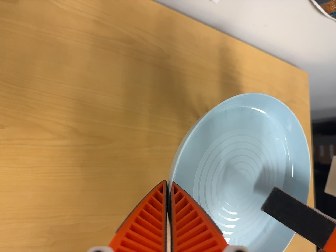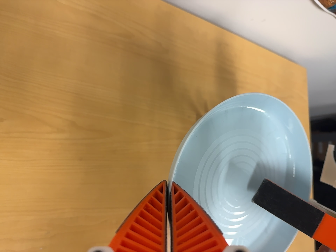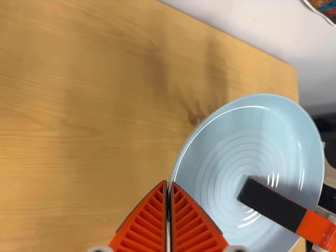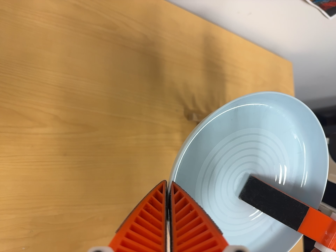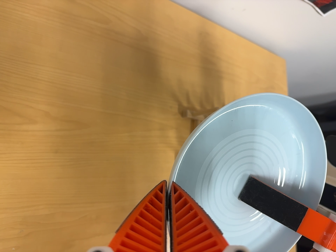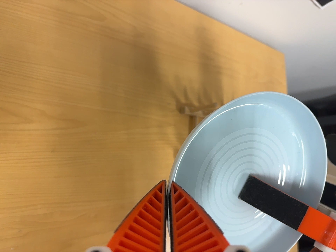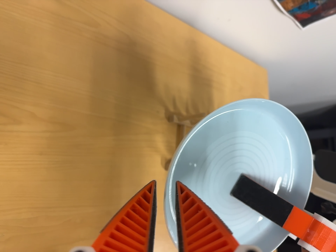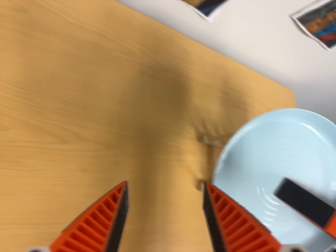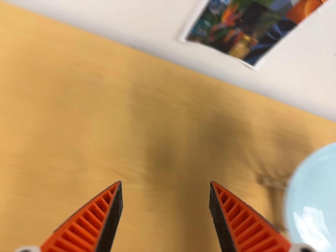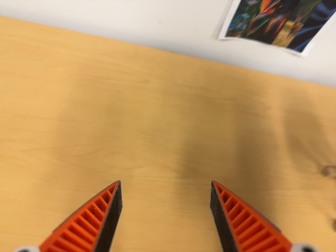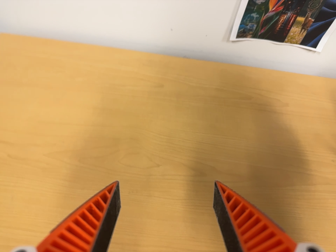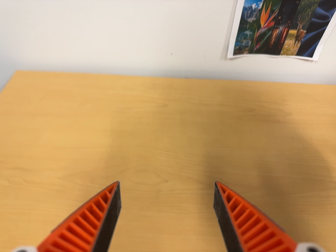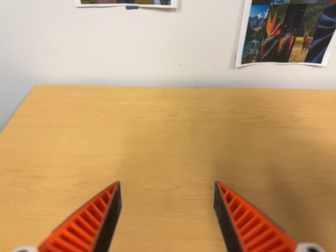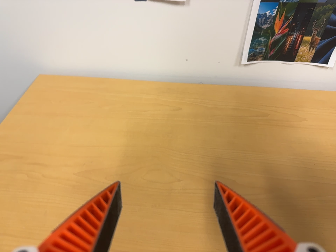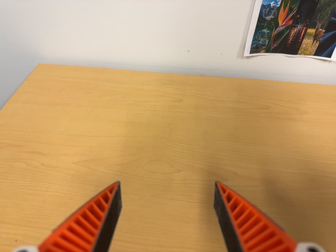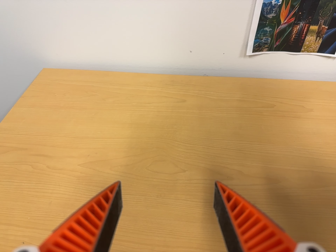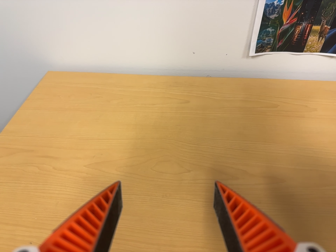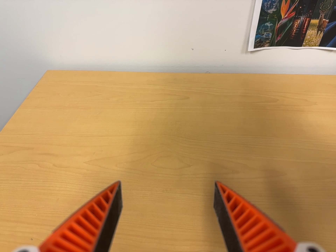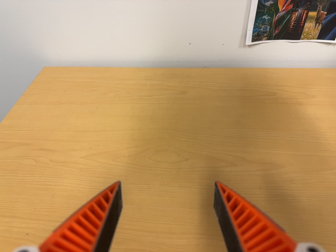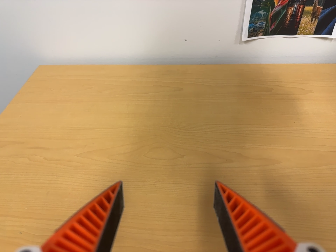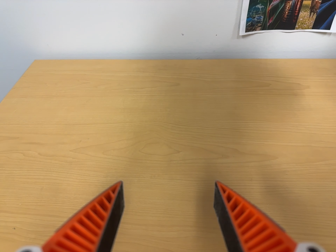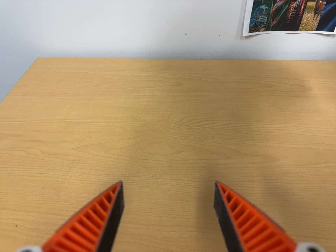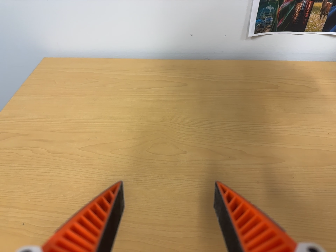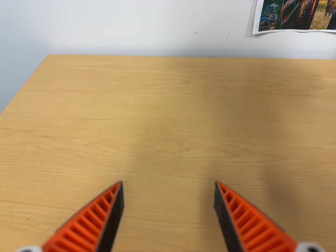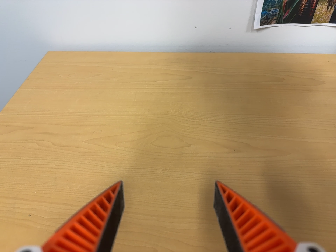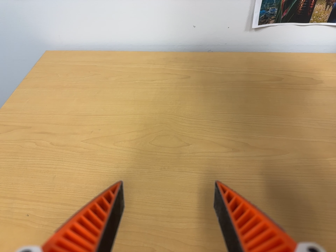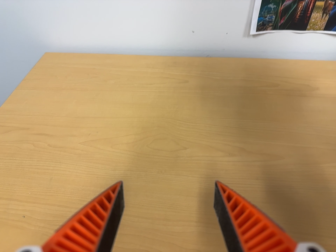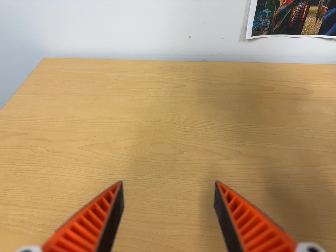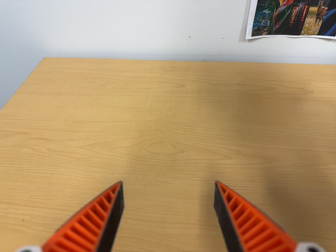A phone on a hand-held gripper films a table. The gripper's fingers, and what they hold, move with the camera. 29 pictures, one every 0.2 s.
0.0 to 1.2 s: The camera shifts only a little, or ends up much as it began.
1.2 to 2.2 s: The camera pans to its left by about 35 degrees. It travels toward the bottom of its view and backward, about 14 cm. Its aim tips toward the top of its view by about 35 degrees. It rolls about its line of sight by about 15 degrees, and the scene rotates counterclockwise.
2.2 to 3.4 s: The camera travels toward the bottom of its view, about 5 cm.
3.4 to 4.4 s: The camera shifts only a little, or ends up much as it began.
4.4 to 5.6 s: The camera keeps its place and its aim.
The film runs forward here.
